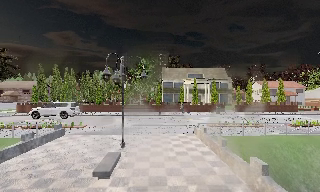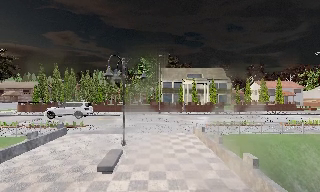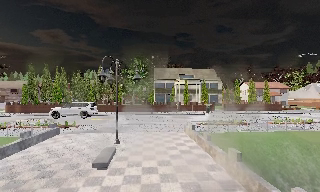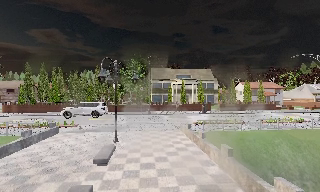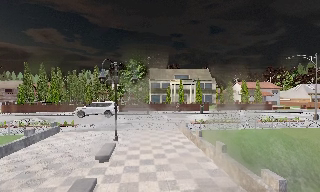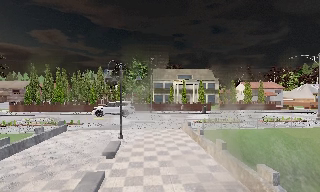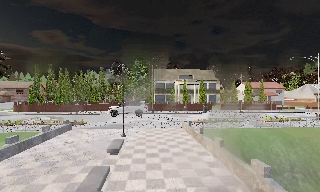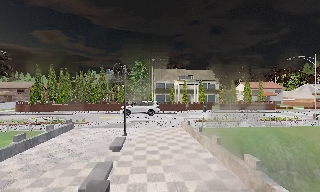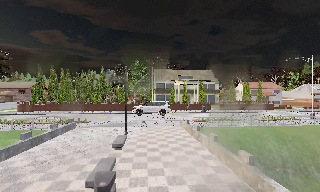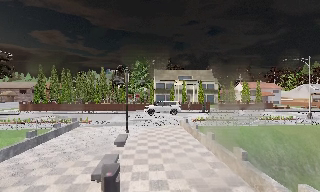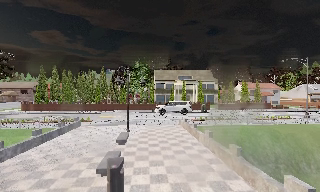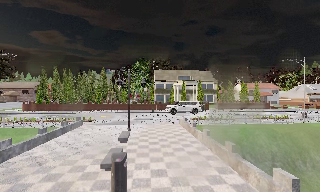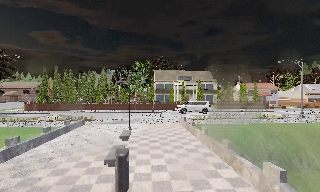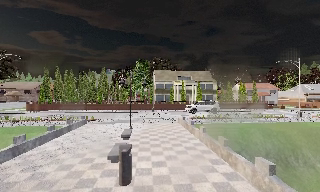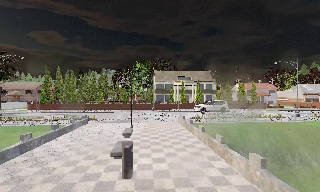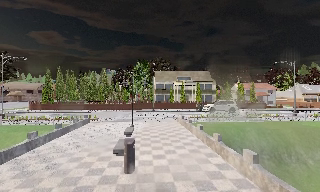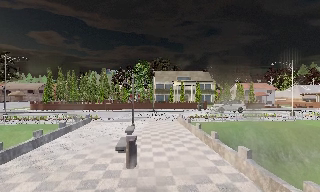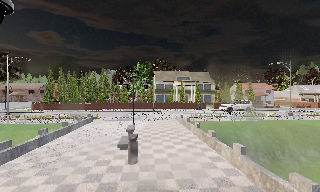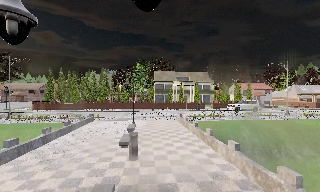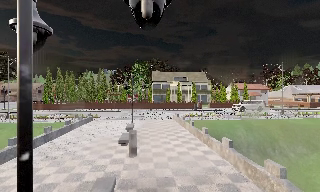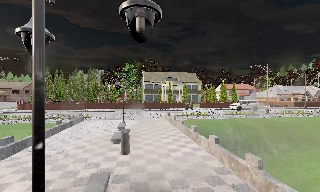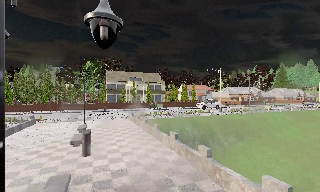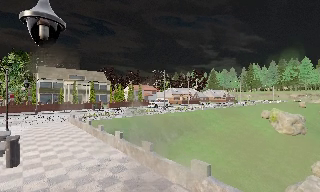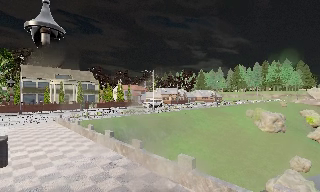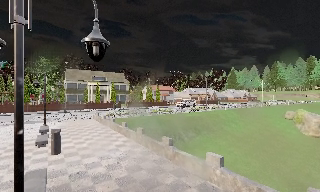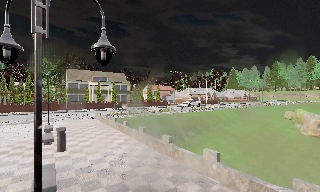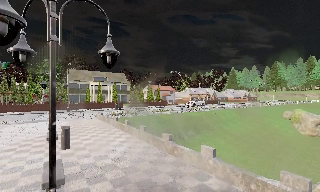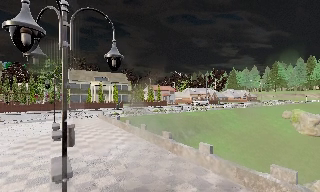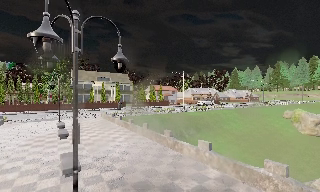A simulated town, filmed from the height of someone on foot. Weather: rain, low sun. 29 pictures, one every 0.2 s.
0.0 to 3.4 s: The camera travels backward, about 6 m, so what stands in front gets smaller.
3.4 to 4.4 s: The camera pans to its right, which is clockwise from overhead, by about 35 degrees. It travels backward, about 1.5 m.
4.4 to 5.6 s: The camera travels backward, about 2 m, so what stands in front gets smaller.
The film runs backward here.
